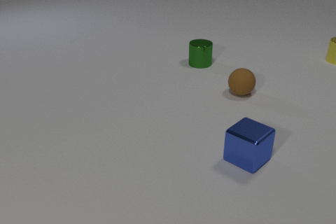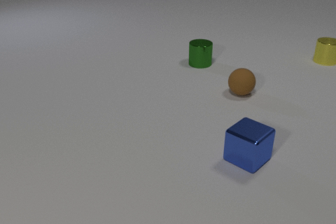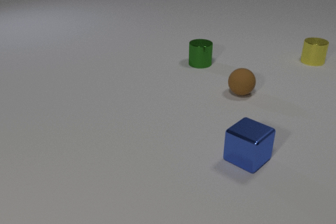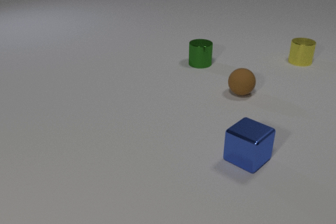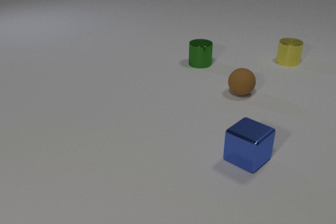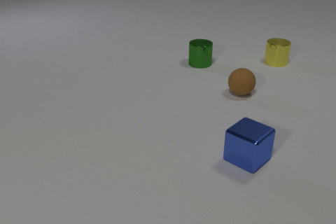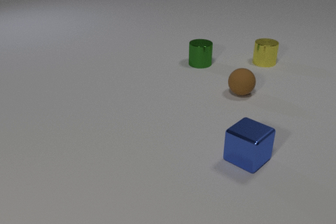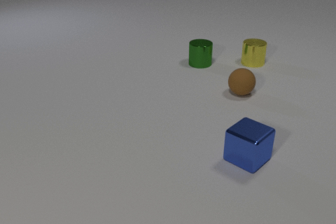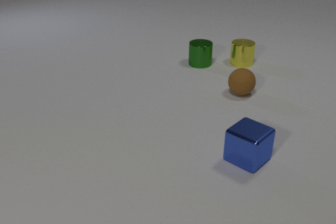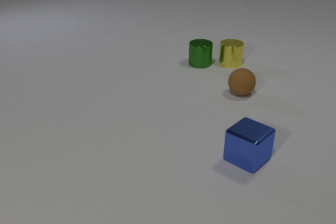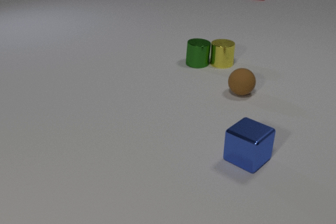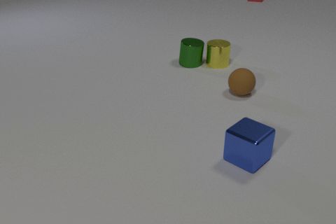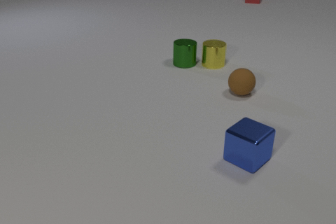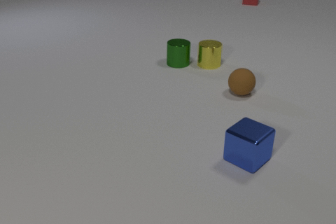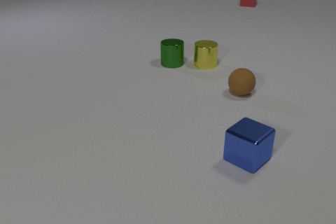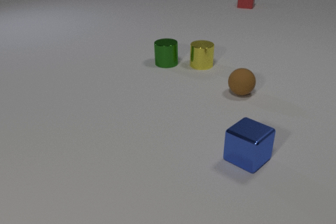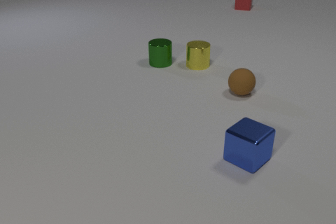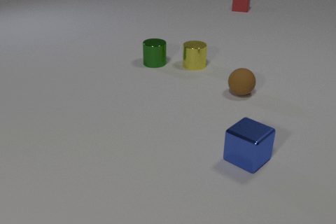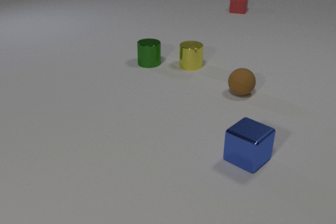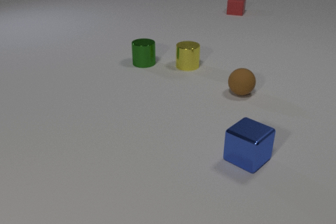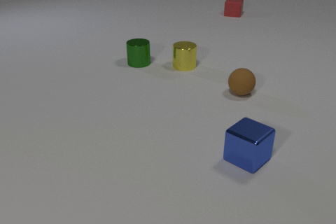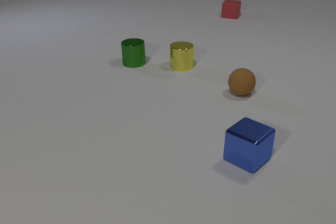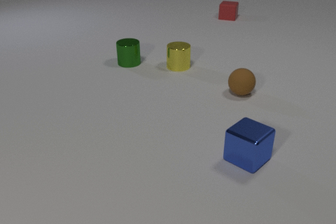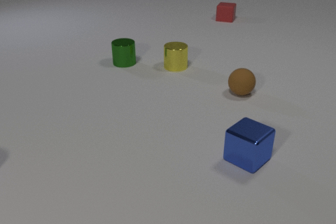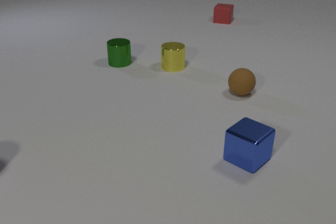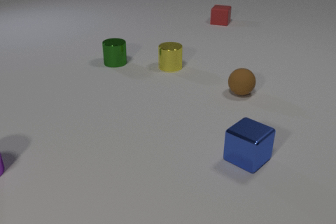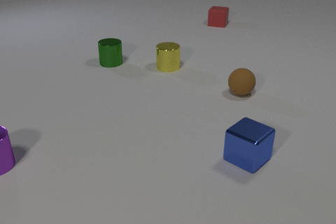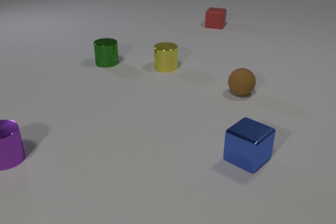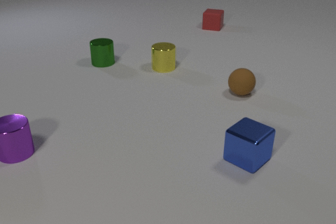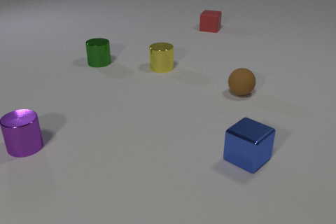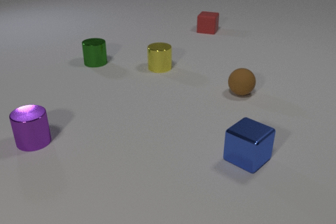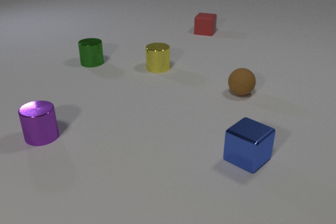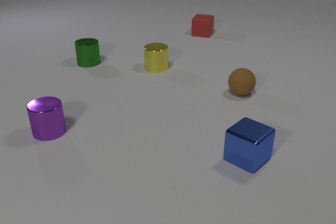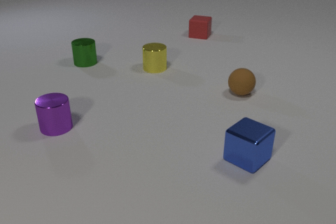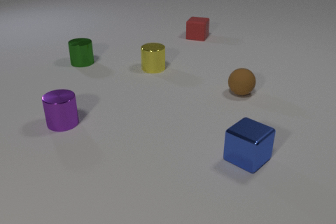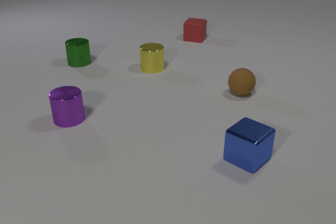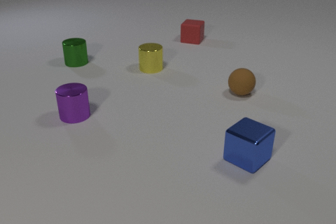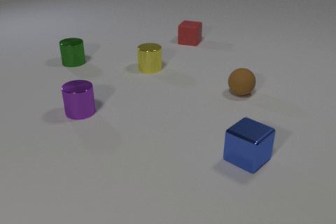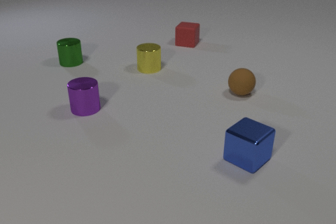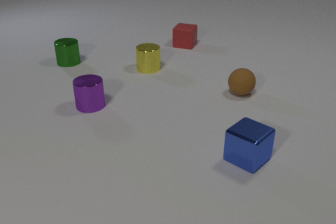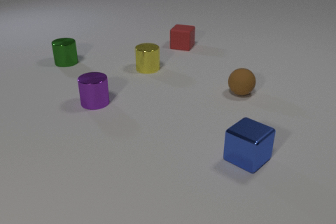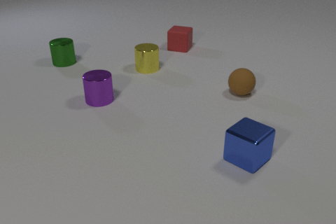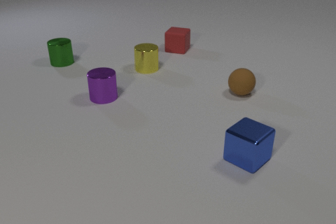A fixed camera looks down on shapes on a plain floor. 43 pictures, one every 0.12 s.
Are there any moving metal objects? yes.
What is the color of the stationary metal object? blue.
What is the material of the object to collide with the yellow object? metal.
0.00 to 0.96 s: The yellow metal cylinder slides to the left.
0.96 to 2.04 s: The yellow metal cylinder slides to the left. The green metal cylinder slides to the left. The red rubber cube slides toward the camera. The yellow metal cylinder and the green metal cylinder collide.
2.04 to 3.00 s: The yellow metal cylinder slides to the left. The green metal cylinder slides to the left. The red rubber cube slides toward the camera and to the left. The purple metal cylinder comes in at the left edge.
3.00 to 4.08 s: The yellow metal cylinder slides to the left. The green metal cylinder slides to the left. The red rubber cube slides toward the camera and to the left. The purple metal cylinder slides to the right and away from the camera.
4.08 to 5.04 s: The yellow metal cylinder slides to the left. The green metal cylinder slides to the left. The red rubber cube slides toward the camera and to the left. The purple metal cylinder slides away from the camera and to the right.
